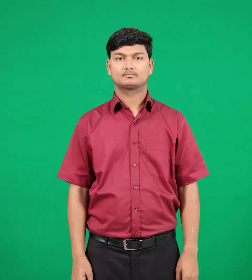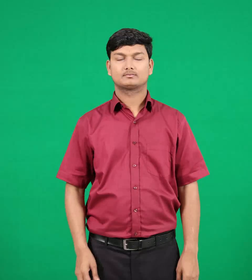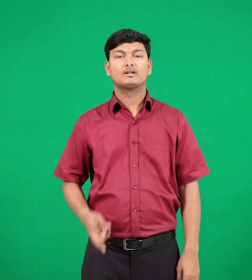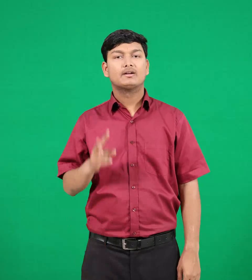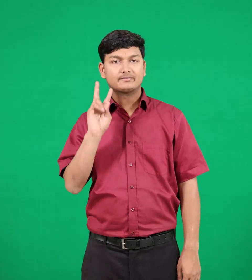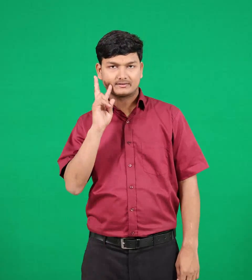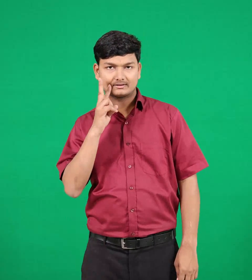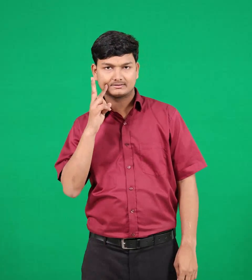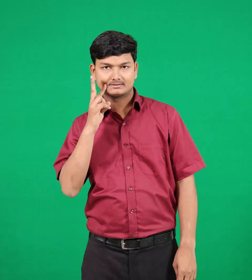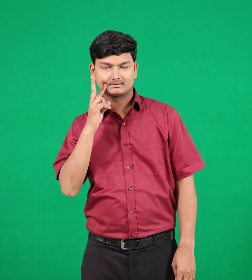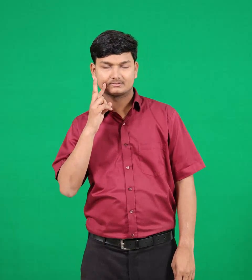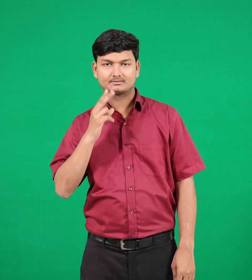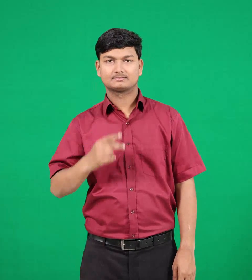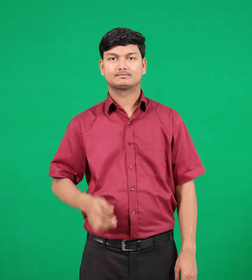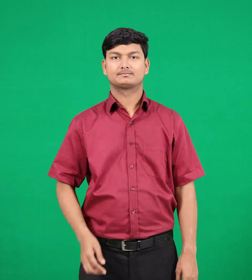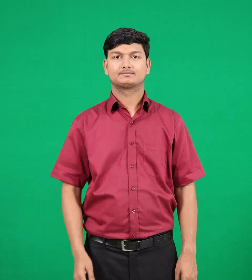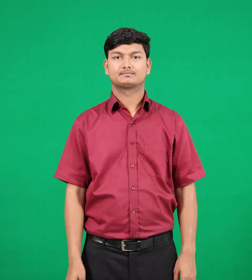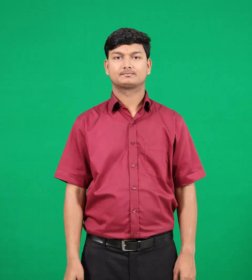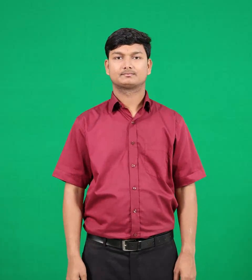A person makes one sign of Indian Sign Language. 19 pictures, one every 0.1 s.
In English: vegetable
